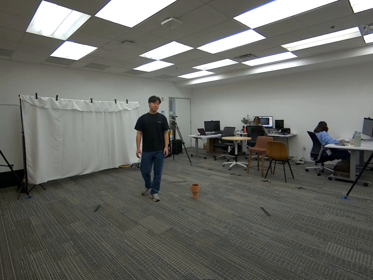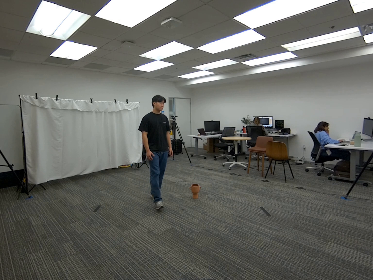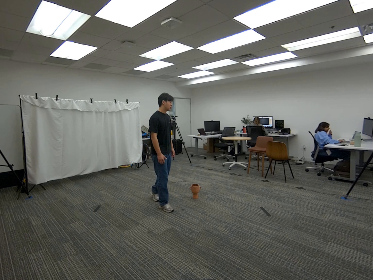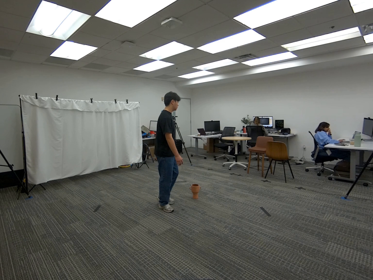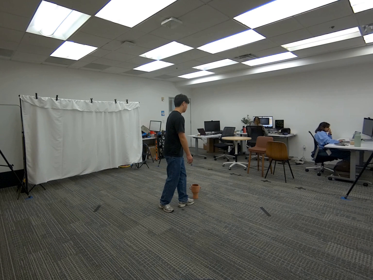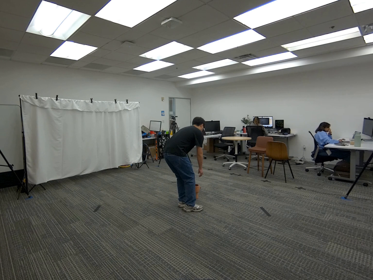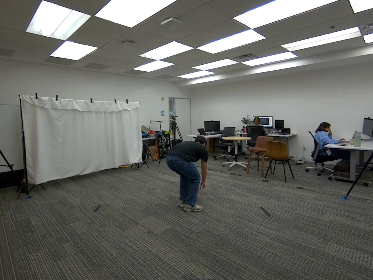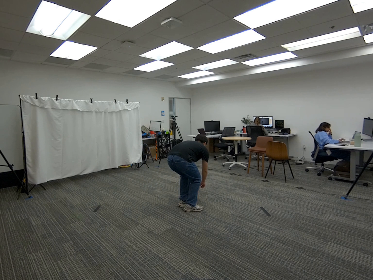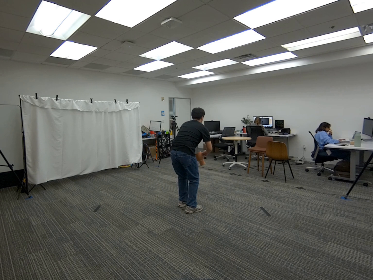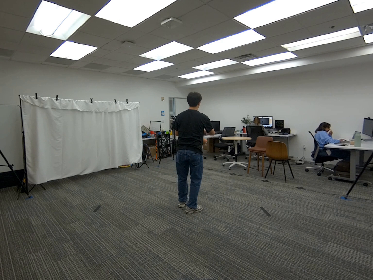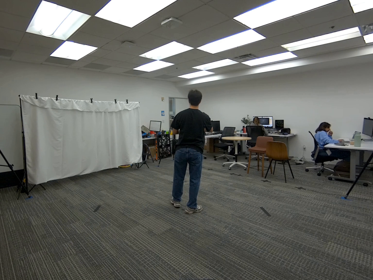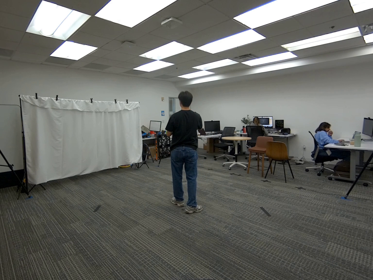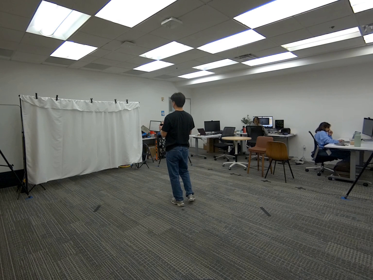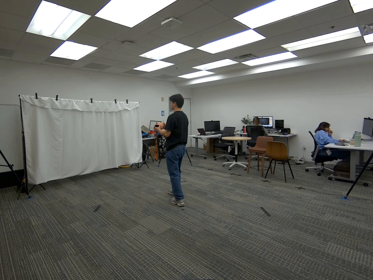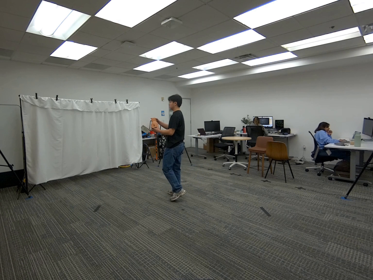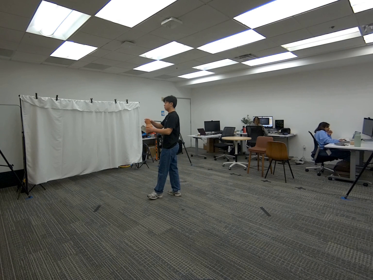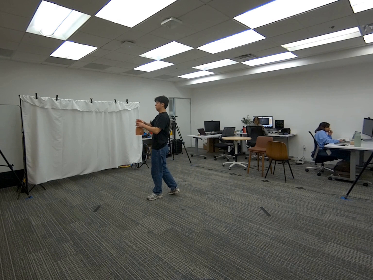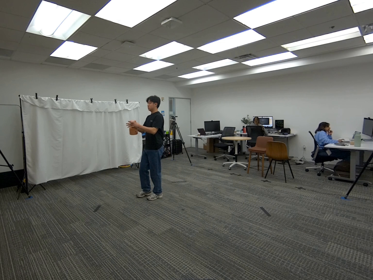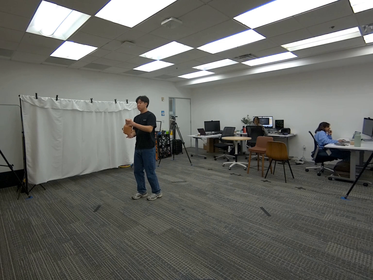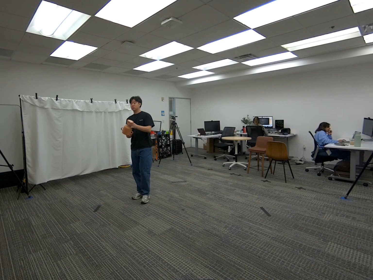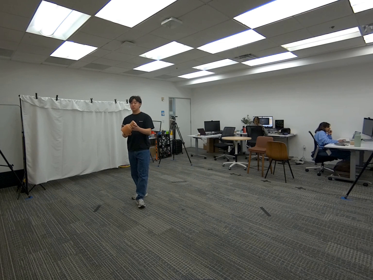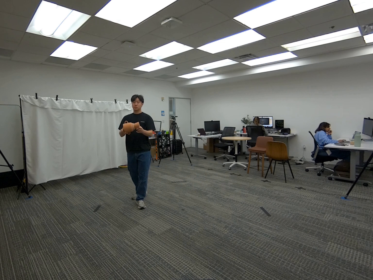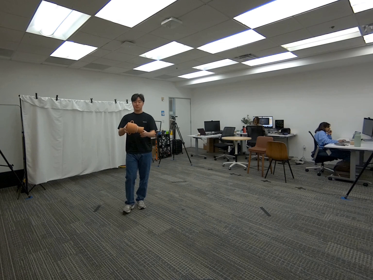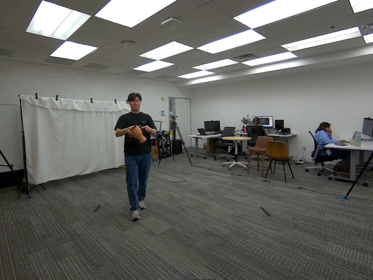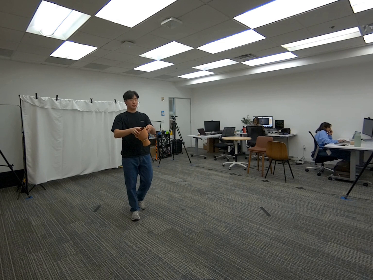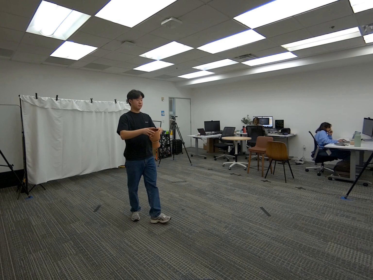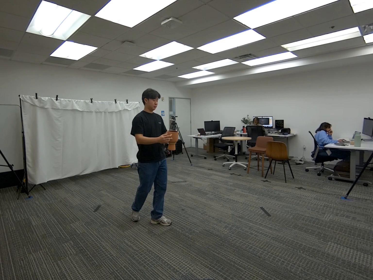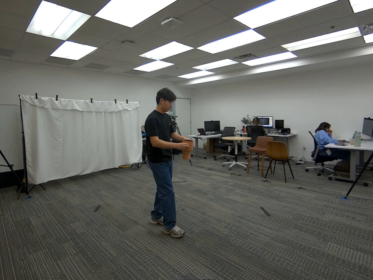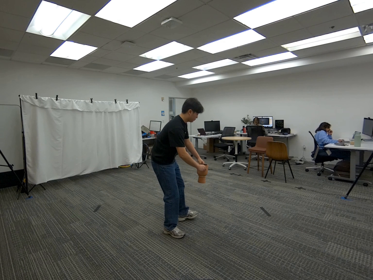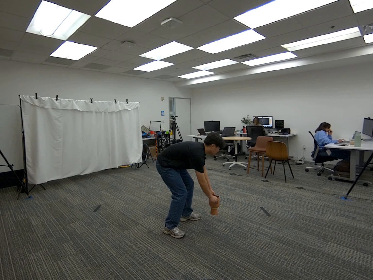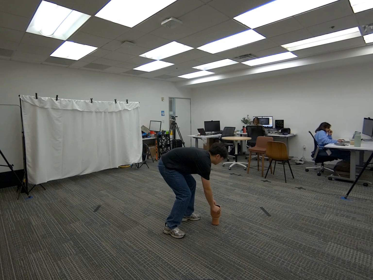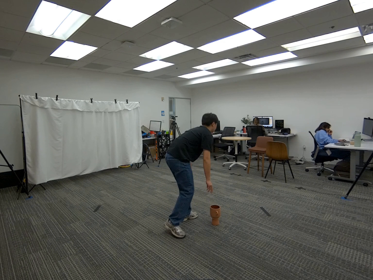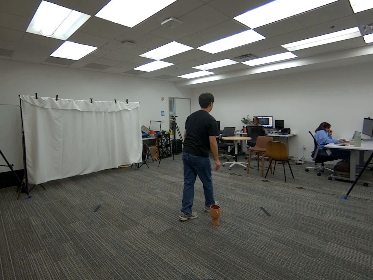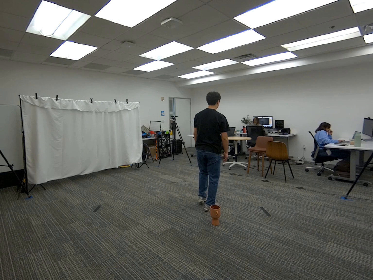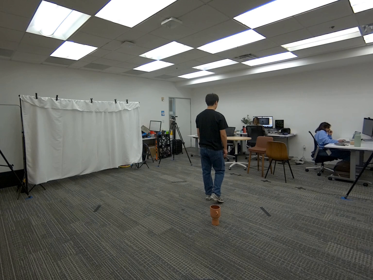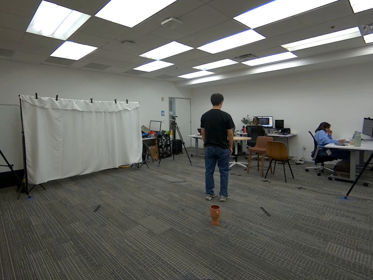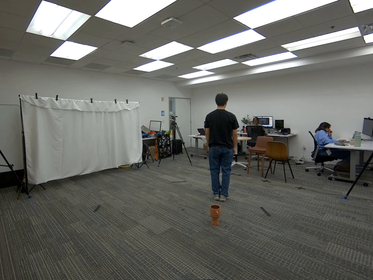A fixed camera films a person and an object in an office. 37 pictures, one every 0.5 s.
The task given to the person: Walk over to the ceramic vase on the floor and pick up the ceramic vase using both hands. Proceed to rotate the ceramic vase as you walk within the bounding area. Place the ceramic vase on the ground when complete.
